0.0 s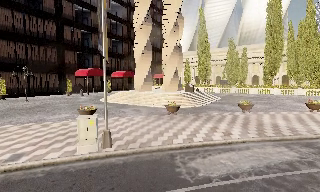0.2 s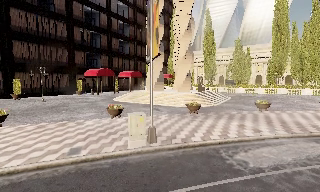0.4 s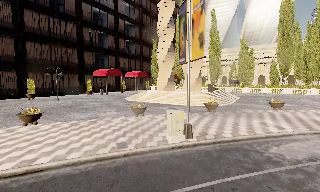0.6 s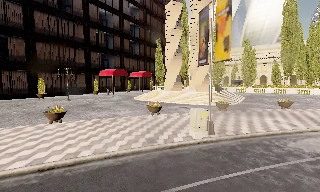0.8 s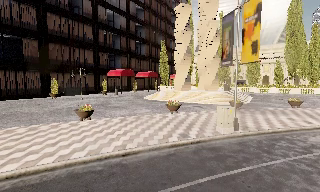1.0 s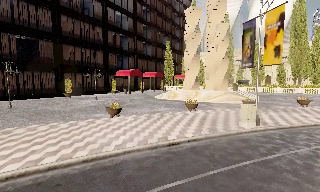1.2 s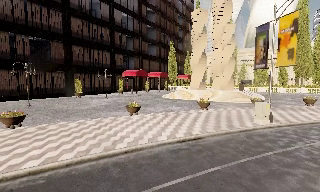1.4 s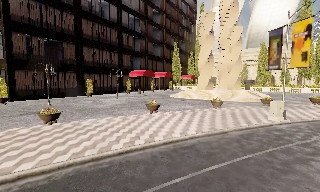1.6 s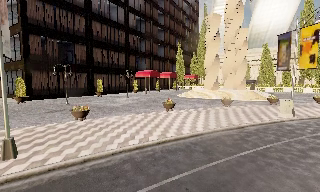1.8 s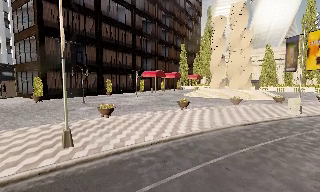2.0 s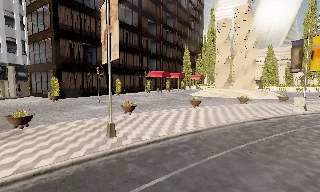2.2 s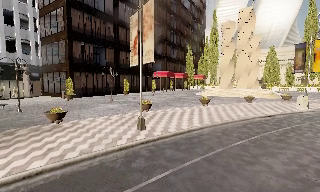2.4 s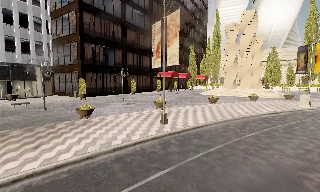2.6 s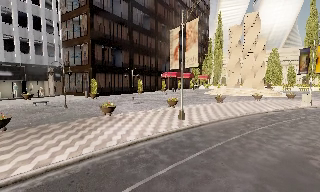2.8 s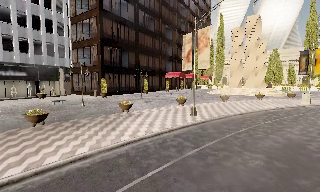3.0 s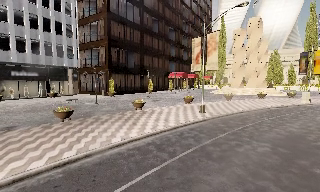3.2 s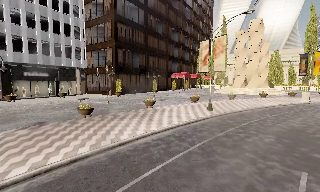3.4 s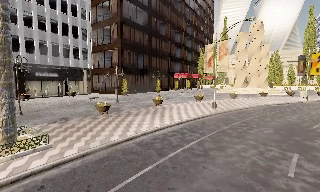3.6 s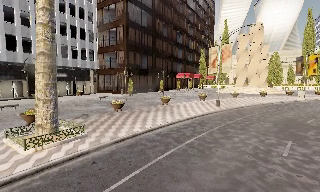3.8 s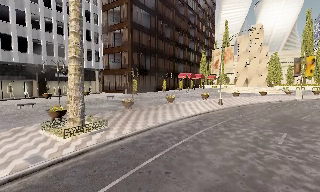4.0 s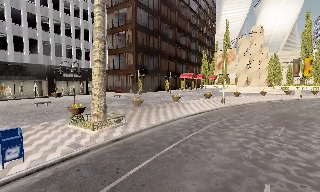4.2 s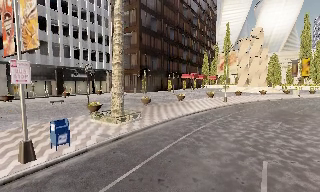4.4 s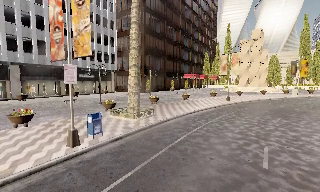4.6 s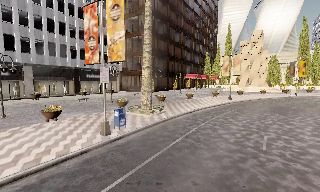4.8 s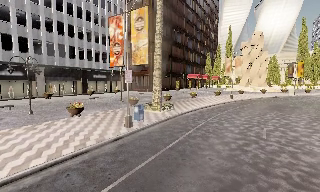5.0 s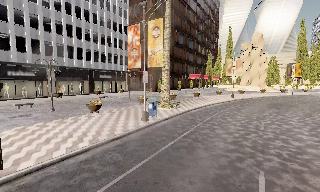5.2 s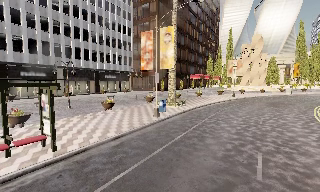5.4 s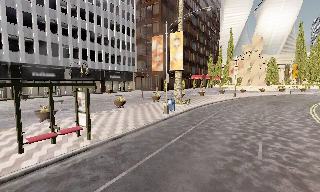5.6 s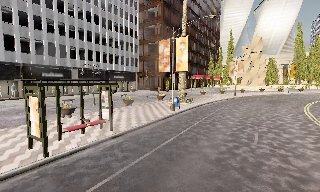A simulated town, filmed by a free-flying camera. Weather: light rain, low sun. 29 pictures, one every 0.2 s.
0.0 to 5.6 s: The camera travels to its left and backward, about 45 m, so close, fixed things drift to the right.
The film runs forward here.
